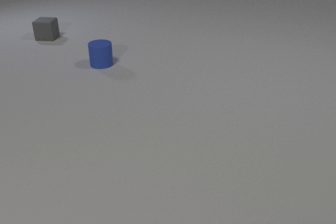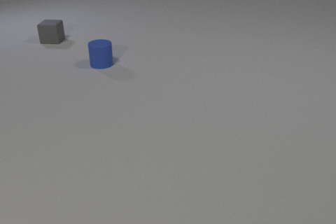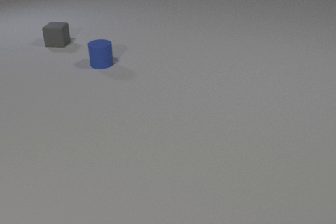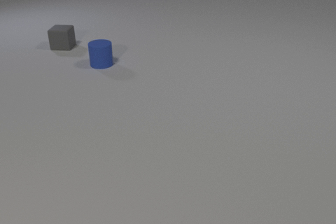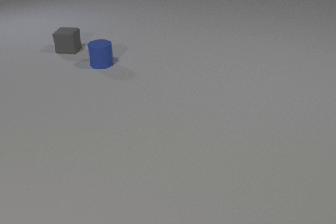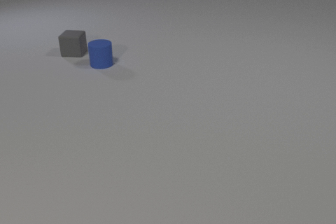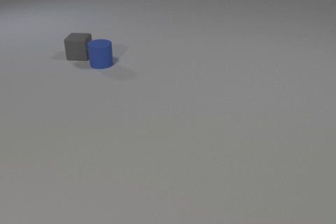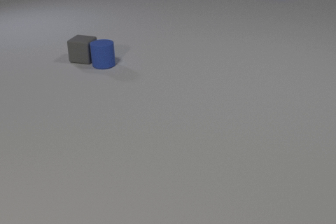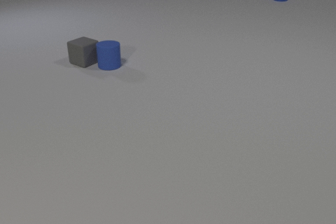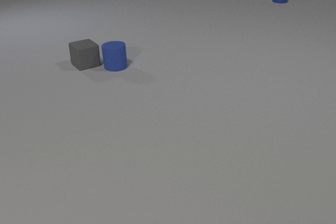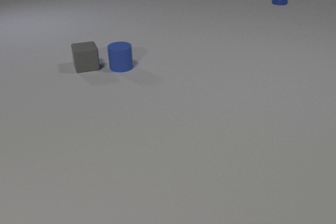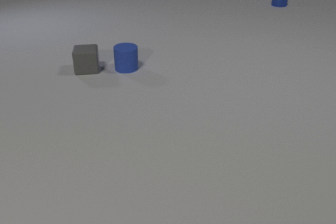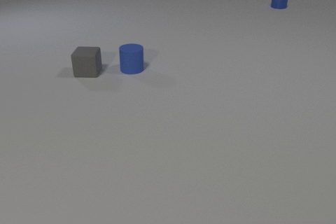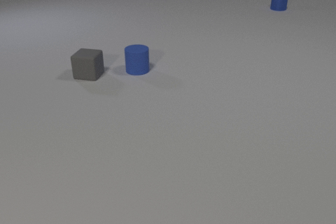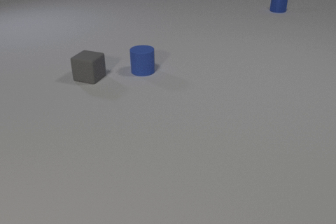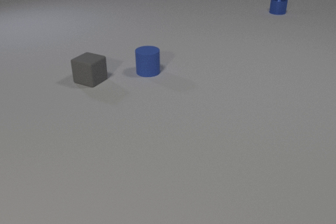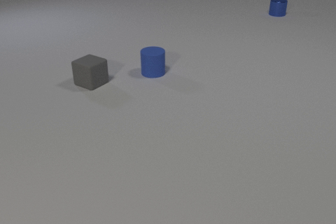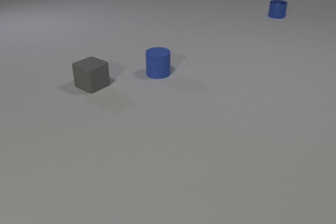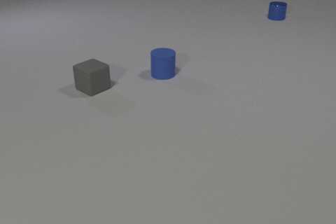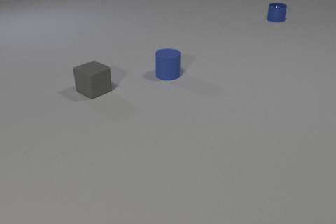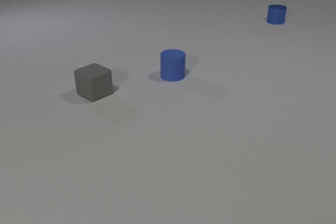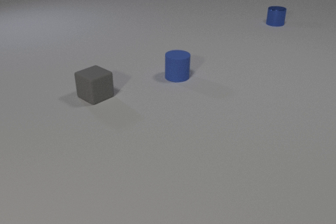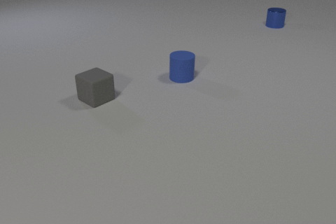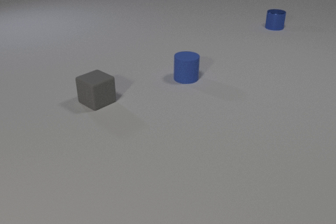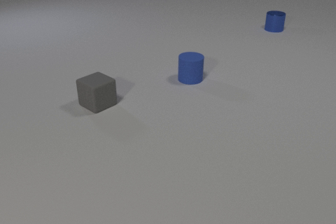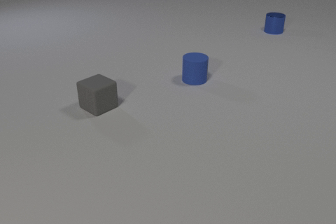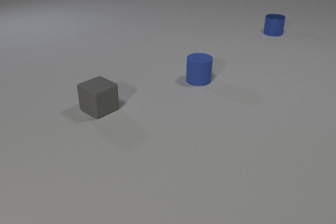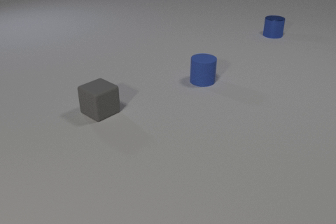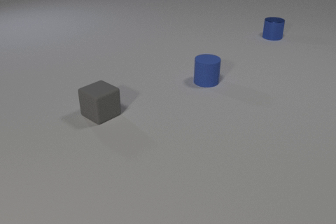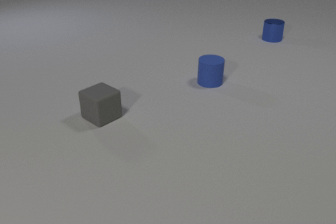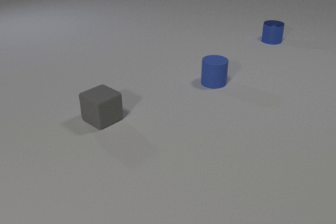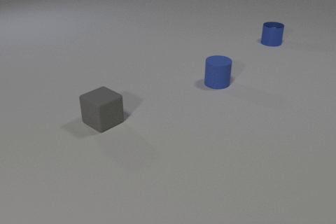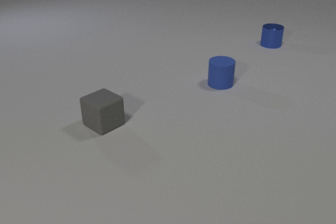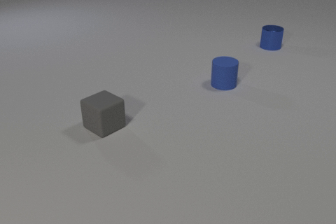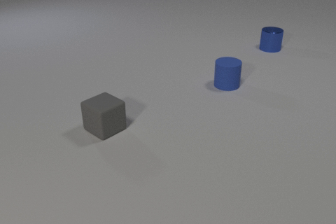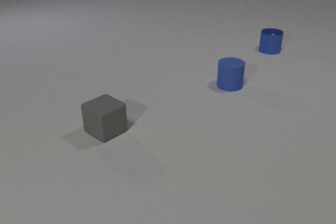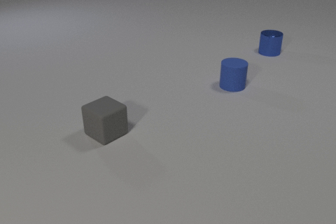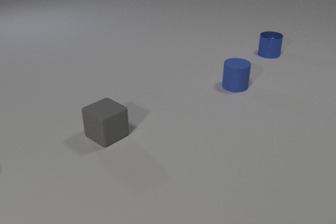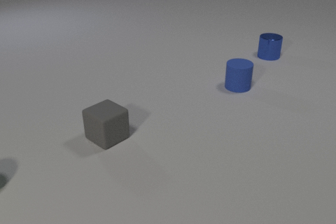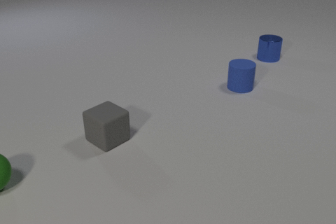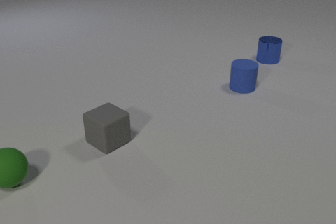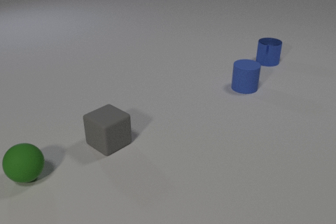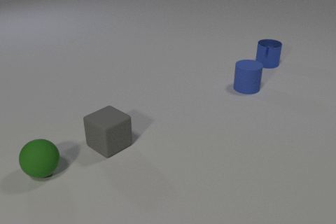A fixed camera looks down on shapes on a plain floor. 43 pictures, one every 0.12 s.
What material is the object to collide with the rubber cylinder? rubber.
How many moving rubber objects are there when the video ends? 3.
How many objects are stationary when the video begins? 1.
0.00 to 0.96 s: The gray rubber cube slides toward the camera and to the right, spins clockwise seen from above by about 30 degrees, its near face sliding to the left. The blue rubber cylinder slides to the right and toward the camera. The blue metal cylinder comes in at the top edge, slides toward the camera. The gray rubber cube and the blue rubber cylinder collide.
0.96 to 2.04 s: The gray rubber cube slides toward the camera, spins clockwise seen from above by about 90 degrees, its near face sliding to the left. The blue rubber cylinder slides to the right and toward the camera. The blue metal cylinder slides toward the camera.
2.04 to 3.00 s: The gray rubber cube slides toward the camera. The blue rubber cylinder slides to the right. The blue metal cylinder slides toward the camera.
3.00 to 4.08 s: The gray rubber cube slides toward the camera. The blue rubber cylinder slides to the right. The blue metal cylinder slides toward the camera.
4.08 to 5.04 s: The gray rubber cube slides toward the camera. The blue rubber cylinder slides to the right. The green rubber sphere comes in at the left edge, rolls to the right. The blue metal cylinder slides toward the camera.
